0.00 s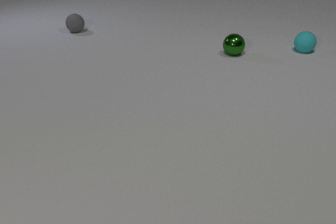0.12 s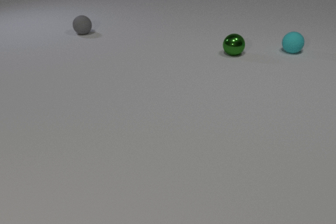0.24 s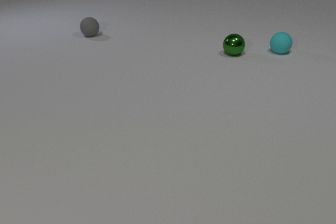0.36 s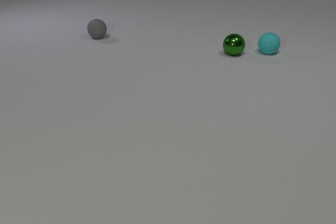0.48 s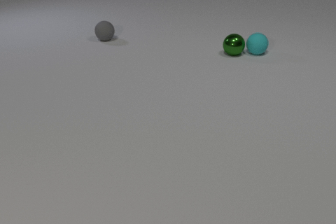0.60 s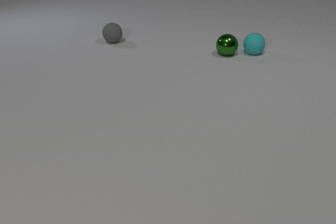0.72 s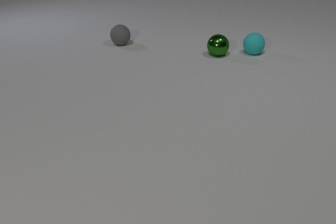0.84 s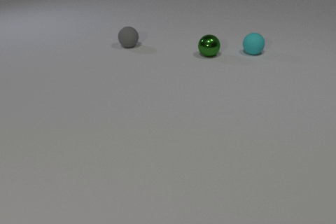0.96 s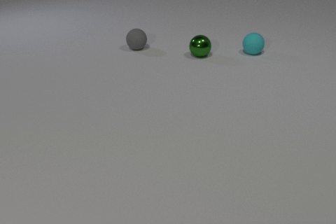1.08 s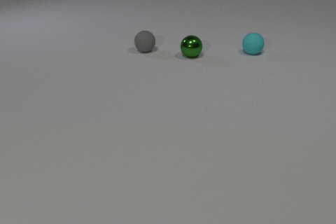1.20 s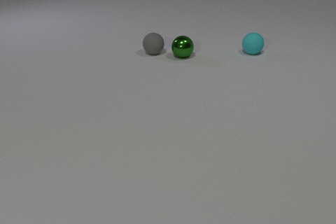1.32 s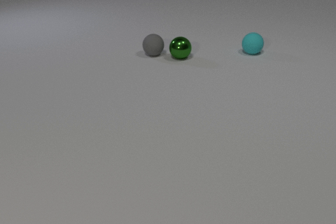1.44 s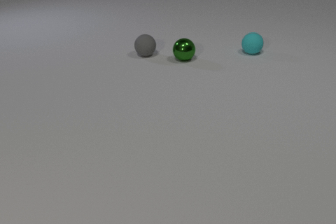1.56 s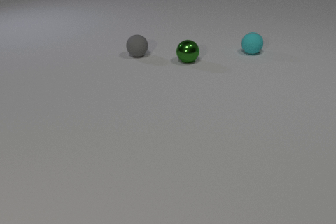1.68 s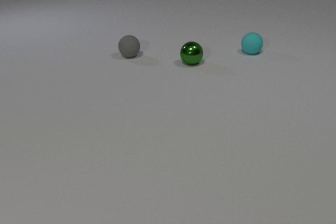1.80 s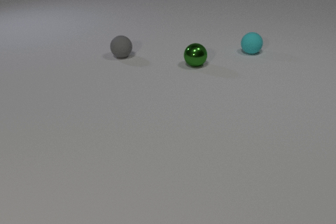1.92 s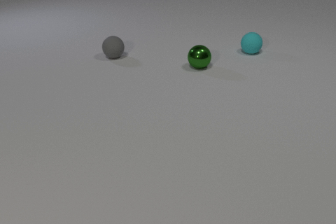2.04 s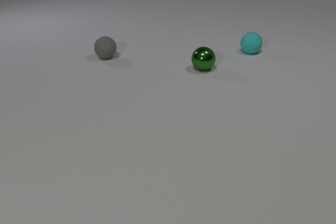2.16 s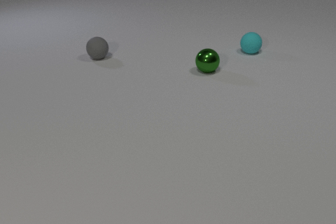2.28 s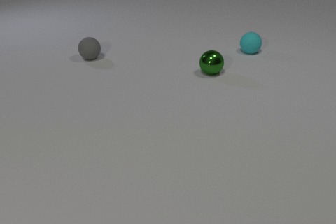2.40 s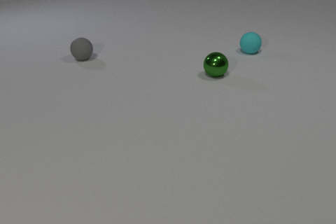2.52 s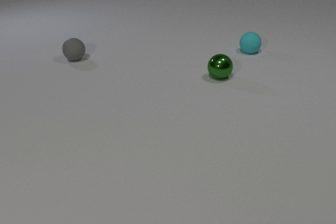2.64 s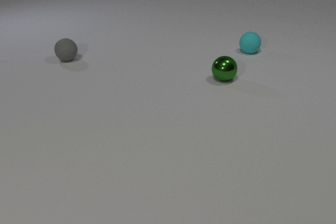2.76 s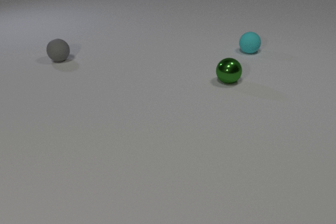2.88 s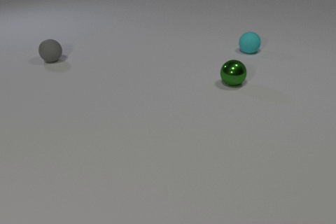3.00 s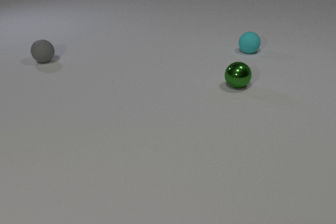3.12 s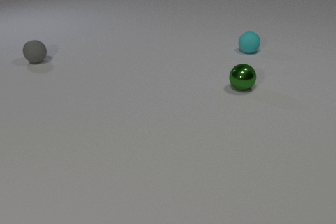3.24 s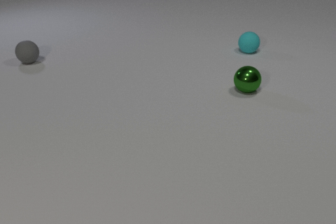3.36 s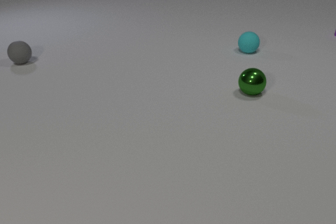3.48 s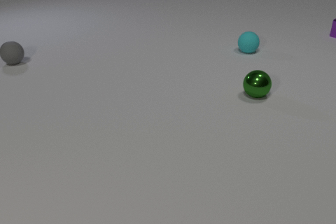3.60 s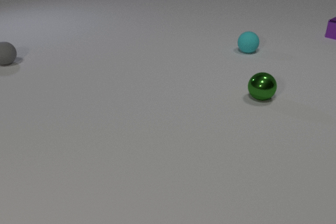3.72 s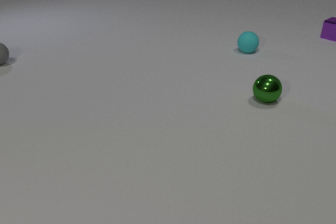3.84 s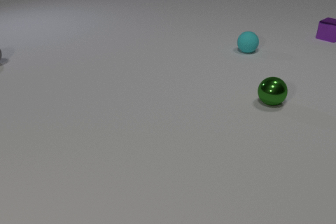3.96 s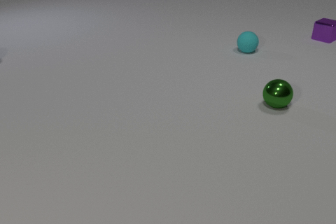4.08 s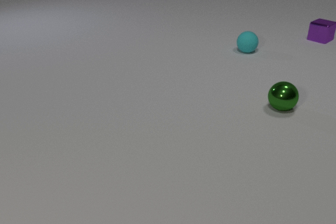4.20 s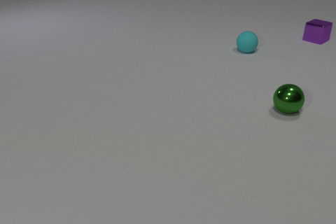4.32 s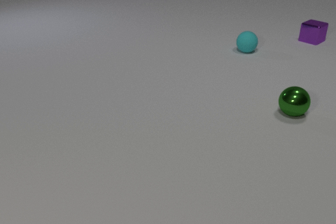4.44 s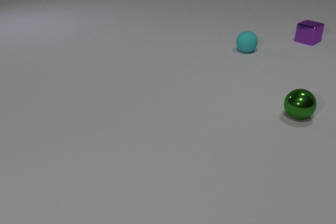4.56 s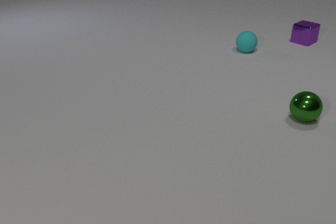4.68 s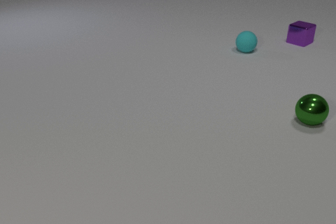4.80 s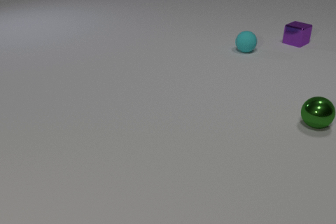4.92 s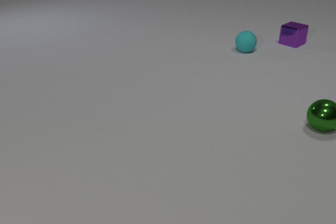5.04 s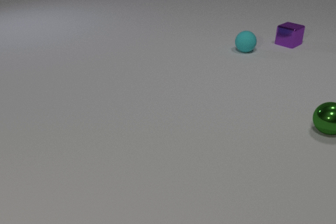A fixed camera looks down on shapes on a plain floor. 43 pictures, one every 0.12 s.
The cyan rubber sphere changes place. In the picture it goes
to the left.
The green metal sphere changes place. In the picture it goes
toward the camera.
0.00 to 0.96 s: The cyan rubber sphere rolls to the left. The green metal sphere rolls to the left. The gray rubber sphere rolls toward the camera and to the right. The cyan rubber sphere and the green metal sphere collide.
0.96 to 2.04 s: The green metal sphere rolls toward the camera. The gray rubber sphere rolls to the left and toward the camera. The green metal sphere and the gray rubber sphere collide.
2.04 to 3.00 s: The green metal sphere rolls toward the camera and to the right. The gray rubber sphere rolls to the left.
3.00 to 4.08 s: The green metal sphere rolls to the right and toward the camera. The gray rubber sphere rolls to the left, leaves at the left edge. The purple metal cube comes in at the right edge, slides to the left and toward the camera.
4.08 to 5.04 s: The green metal sphere rolls to the right and toward the camera. The purple metal cube slides to the left and toward the camera.
How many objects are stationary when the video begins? 1.
How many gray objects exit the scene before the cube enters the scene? 0.
How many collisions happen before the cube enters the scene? 2.
